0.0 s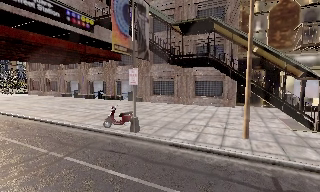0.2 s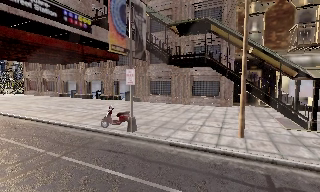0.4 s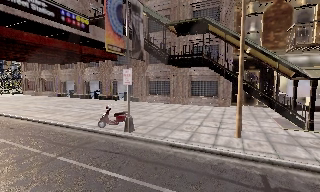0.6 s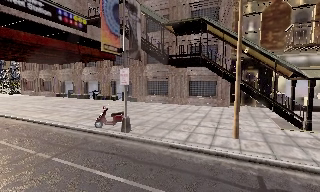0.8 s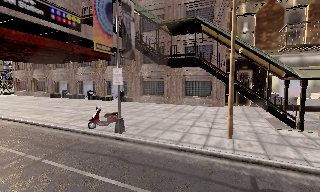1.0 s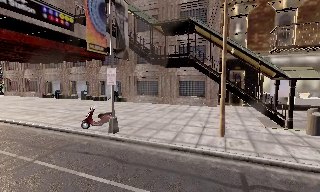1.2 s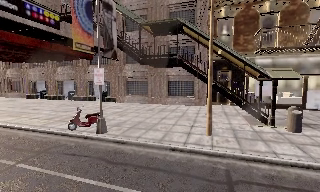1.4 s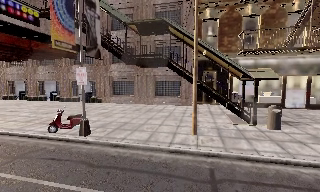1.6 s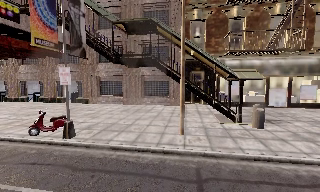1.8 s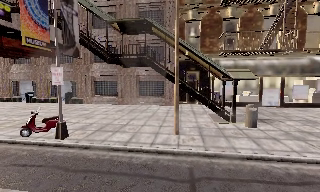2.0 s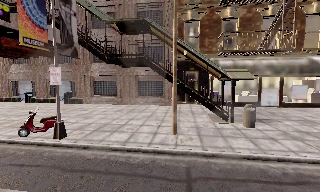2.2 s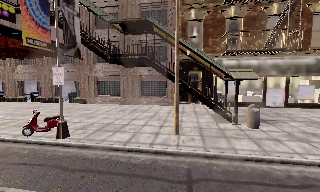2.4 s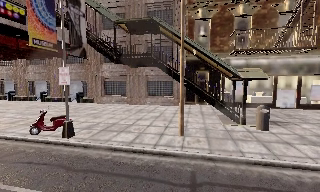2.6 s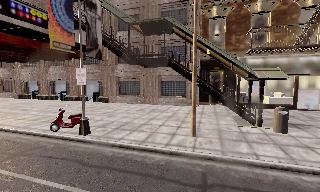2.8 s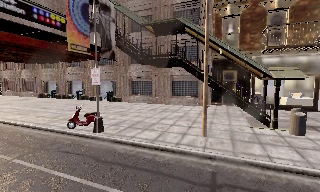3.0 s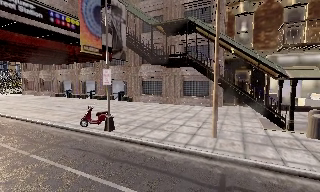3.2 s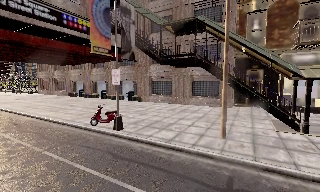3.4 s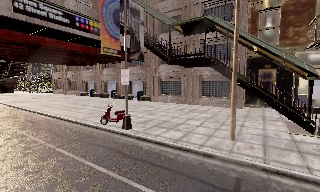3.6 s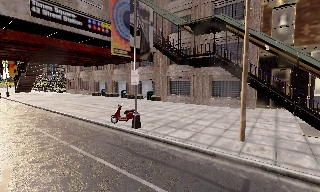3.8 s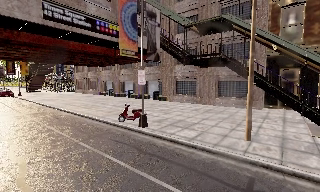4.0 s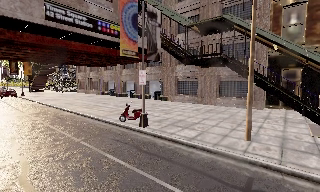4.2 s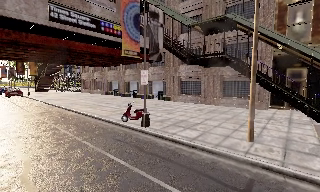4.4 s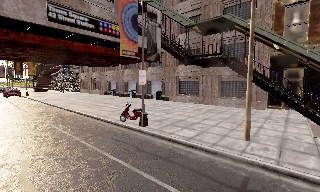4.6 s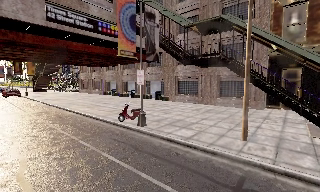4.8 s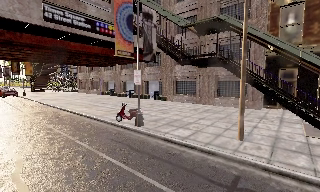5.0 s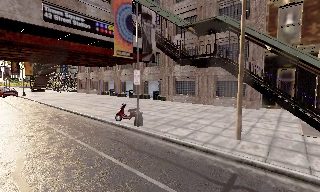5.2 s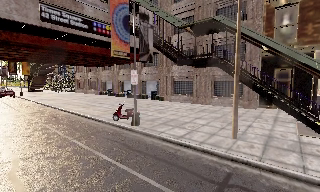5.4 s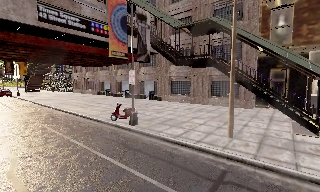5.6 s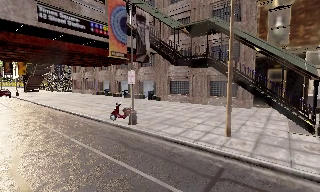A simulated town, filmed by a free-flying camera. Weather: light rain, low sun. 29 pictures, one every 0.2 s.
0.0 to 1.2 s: The camera travels to its right, about 0.5 m, so close, fixed things drift to the left.
1.2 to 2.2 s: The camera shifts only a little, or ends up much as it began.
2.2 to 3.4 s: The camera swings to its left by about 25 degrees, and the scene slides to the right.
3.4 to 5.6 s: The camera travels backward and to its right, about 1 m, so what stands in front gets smaller.
The film runs backward here.
